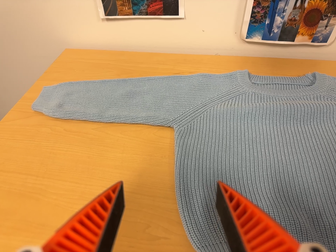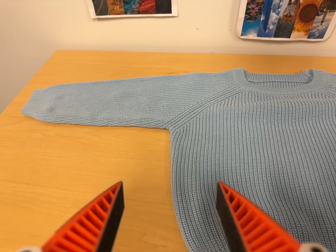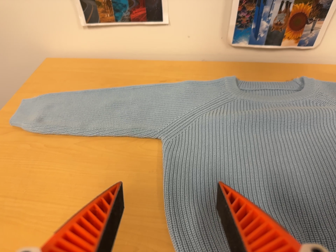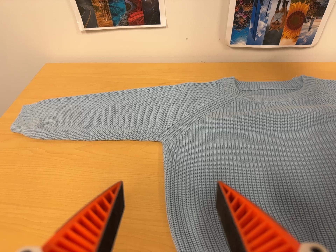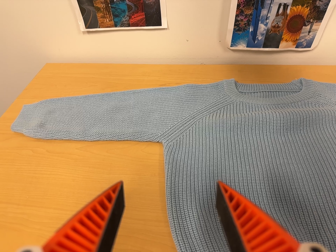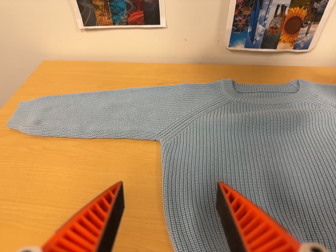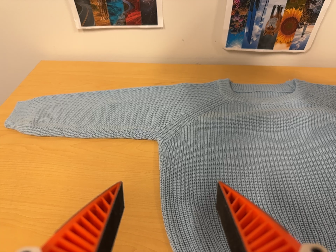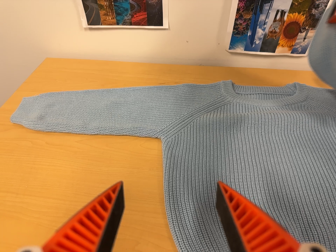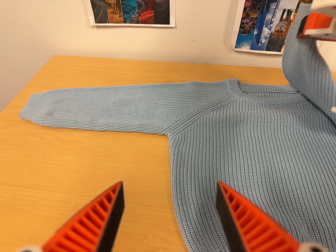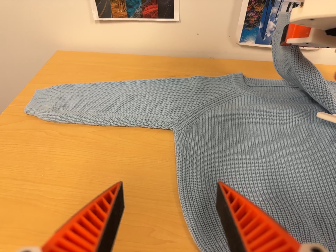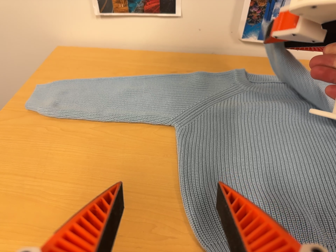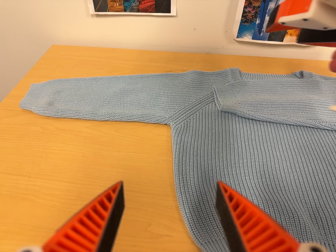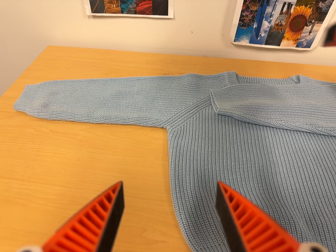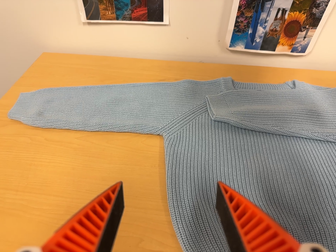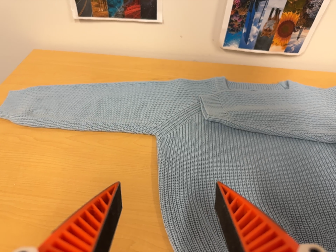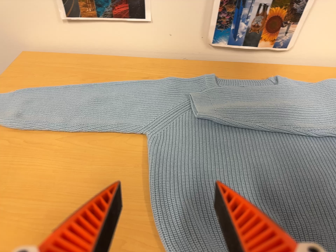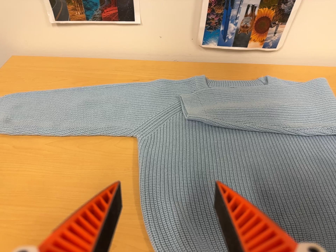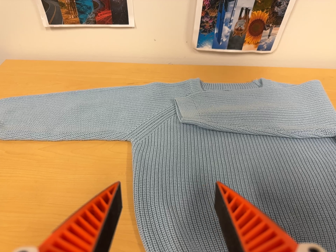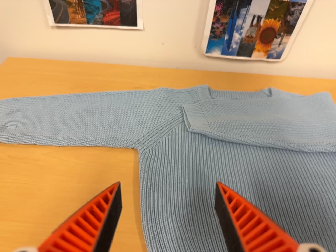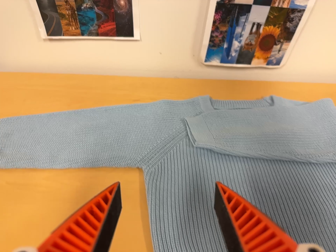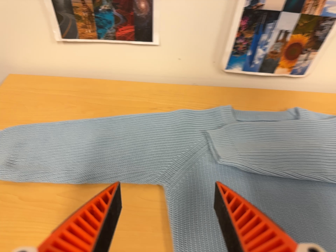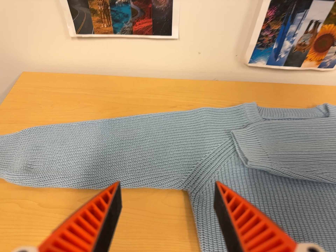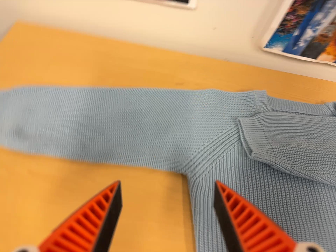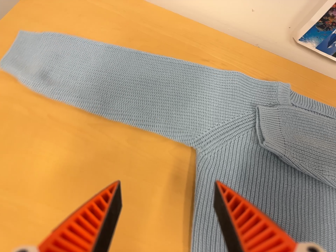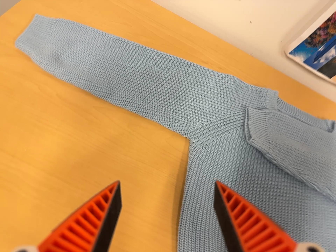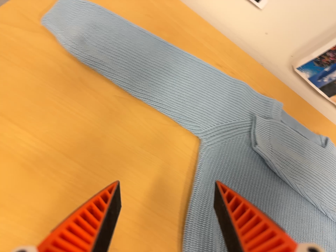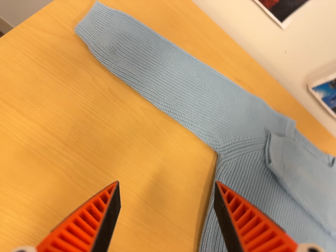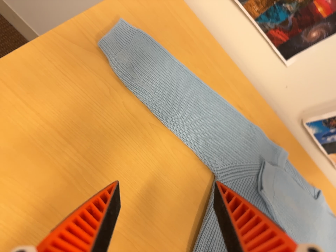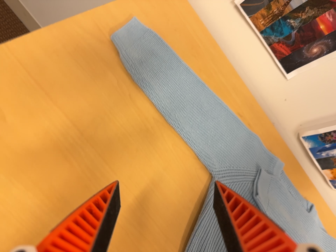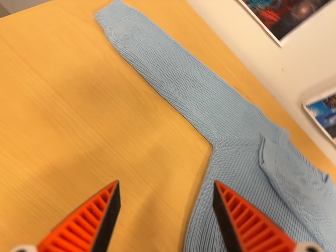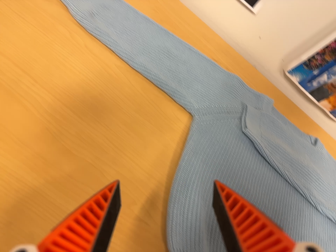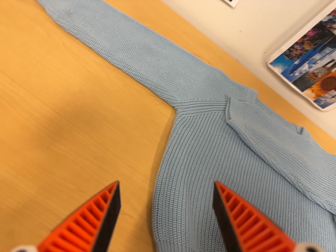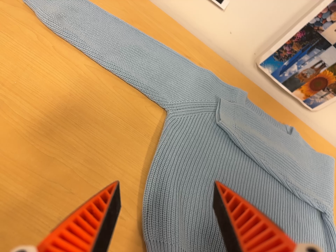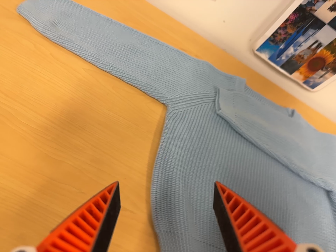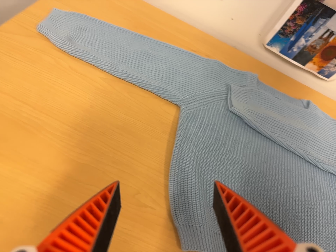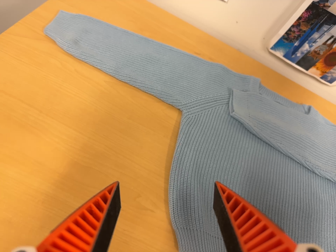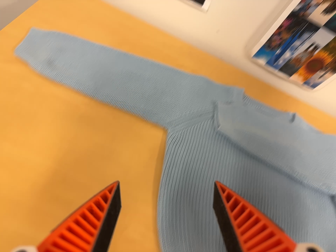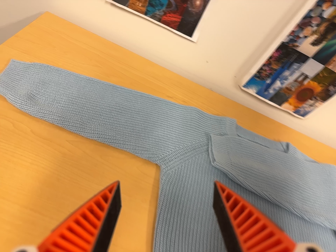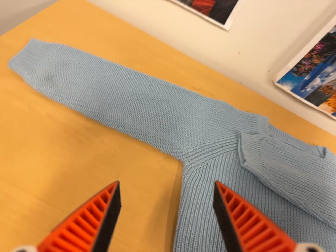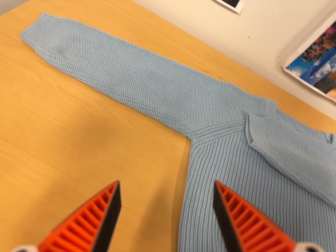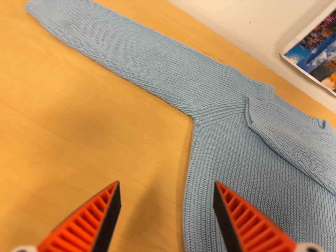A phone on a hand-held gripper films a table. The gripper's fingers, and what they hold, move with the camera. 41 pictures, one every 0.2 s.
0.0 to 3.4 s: The camera shifts only a little, or ends up much as it began.
3.4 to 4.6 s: The camera travels to its left, toward the top of its view and forward, about 22 cm, so close, fixed things drift to the right. Its aim tips toward the bottom of its view by about 15 degrees. It rolls about its line of sight by about 20 degrees, and the scene rotates clockwise.
4.6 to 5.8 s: The camera travels to its left, toward the bottom of its view and backward, about 18 cm. It rolls about its line of sight by about 25 degrees, and the scene rotates clockwise.
5.8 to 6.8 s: The camera travels to its right and toward the bottom of its view, about 12 cm, so close, fixed things drift to the left. It rolls about its line of sight by about 20 degrees, and the scene rotates counterclockwise.
6.8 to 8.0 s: The camera travels forward and to its left, about 9 cm, so what stands in front looms larger.
The film runs forward here.
